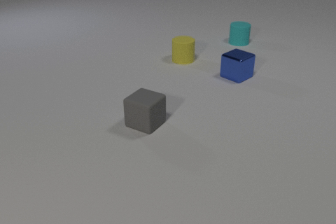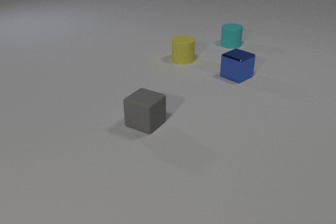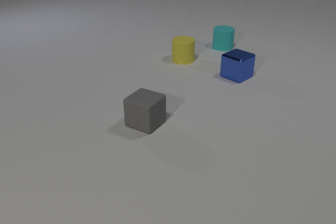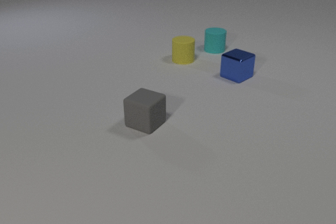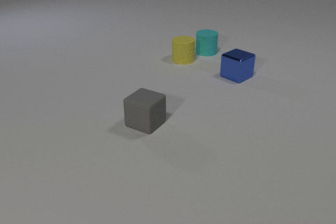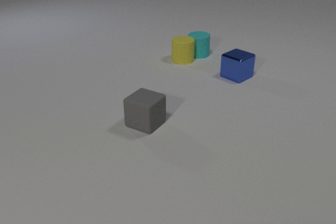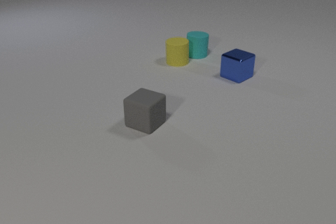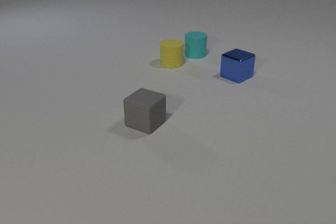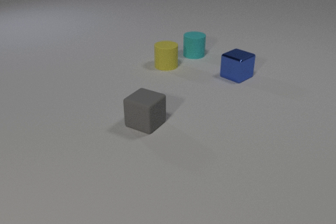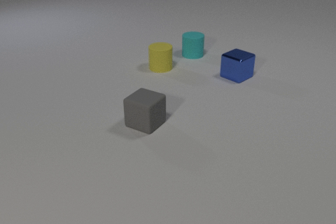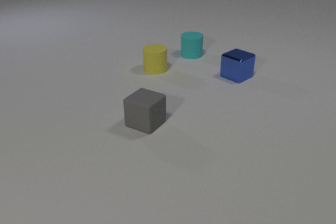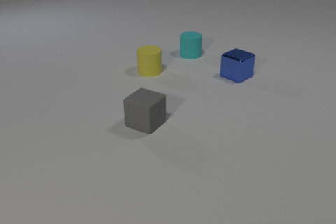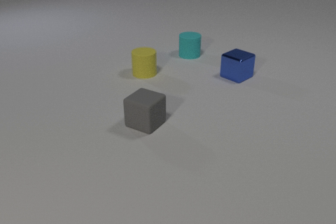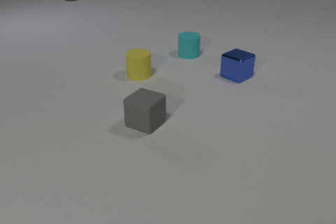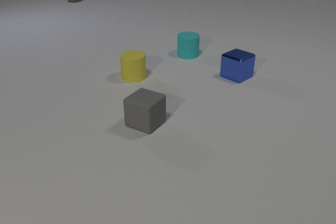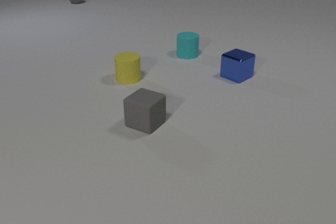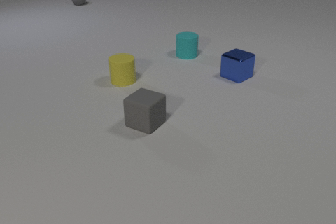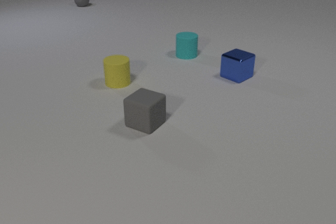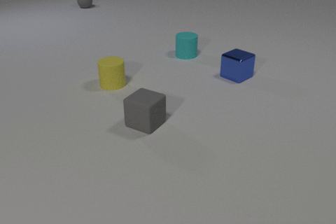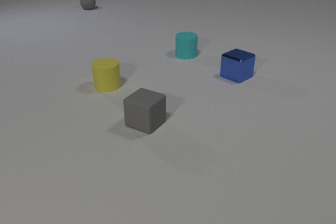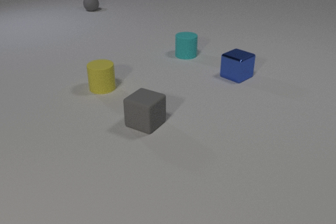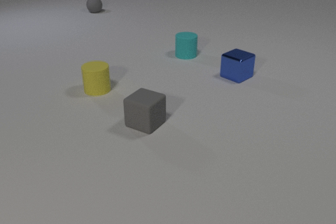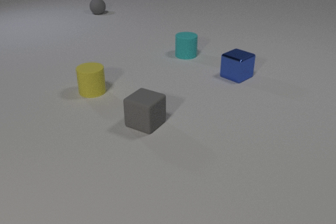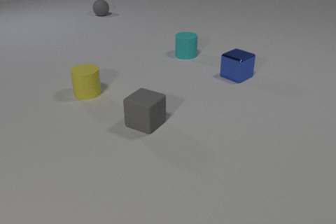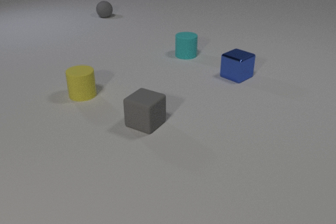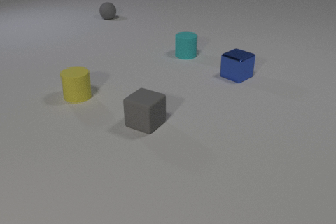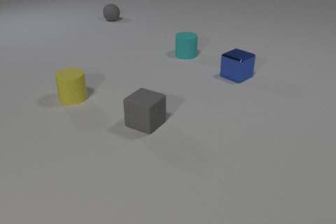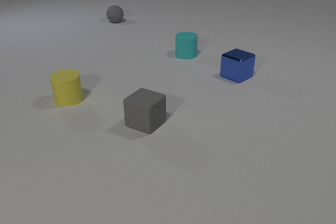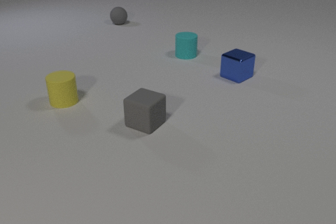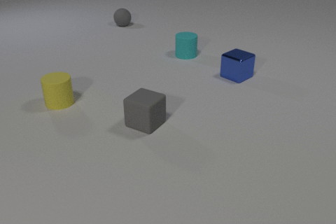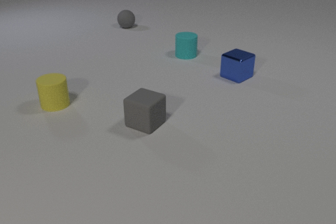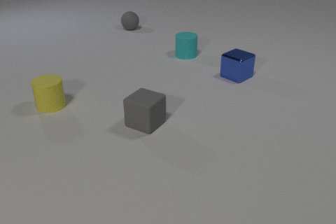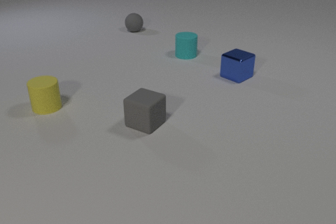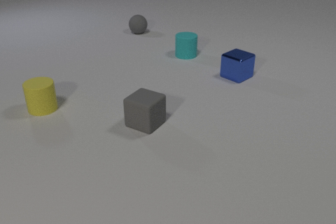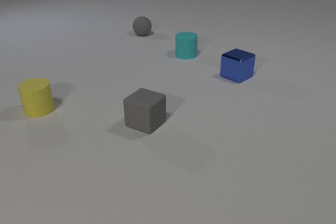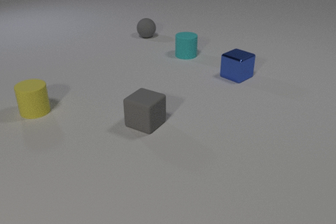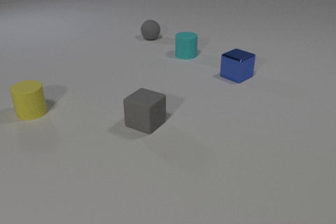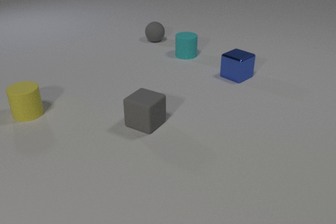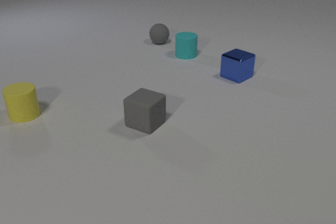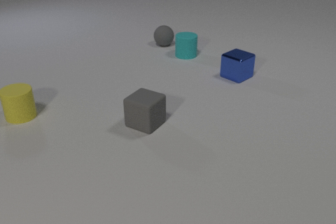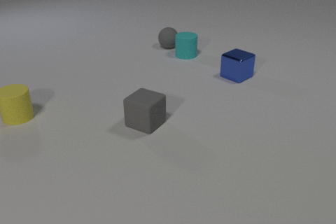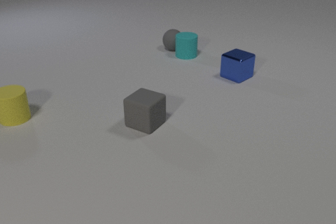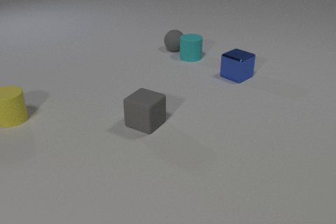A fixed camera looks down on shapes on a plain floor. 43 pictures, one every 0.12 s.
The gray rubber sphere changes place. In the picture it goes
toward the camera.
The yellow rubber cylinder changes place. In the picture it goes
to the left.
0.00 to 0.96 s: The cyan rubber cylinder slides to the left and toward the camera. The yellow rubber cylinder slides to the left and toward the camera. The cyan rubber cylinder and the yellow rubber cylinder collide.
0.96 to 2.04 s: The cyan rubber cylinder slides to the left. The yellow rubber cylinder slides to the left and toward the camera. The gray rubber sphere comes in at the top edge, rolls toward the camera and to the right.
2.04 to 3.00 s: The yellow rubber cylinder slides to the left and toward the camera. The gray rubber sphere rolls toward the camera and to the right.
3.00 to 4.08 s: The yellow rubber cylinder slides to the left and toward the camera. The gray rubber sphere rolls toward the camera and to the right.
4.08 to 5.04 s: The cyan rubber cylinder slides toward the camera and to the right. The yellow rubber cylinder slides to the left. The gray rubber sphere rolls toward the camera and to the right. The cyan rubber cylinder and the gray rubber sphere collide.
What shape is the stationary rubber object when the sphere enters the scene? cube.
Are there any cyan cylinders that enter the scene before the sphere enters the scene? no.
How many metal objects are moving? 0.
